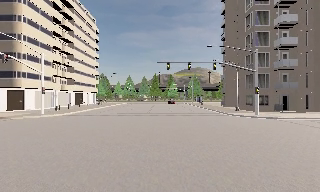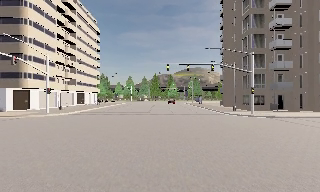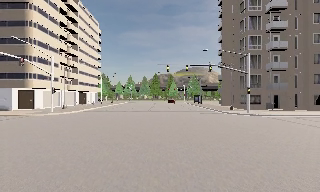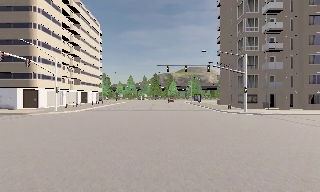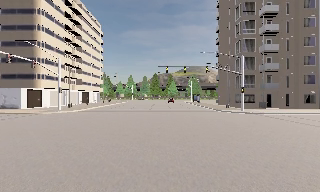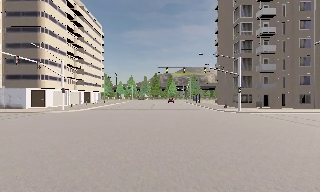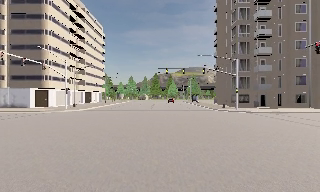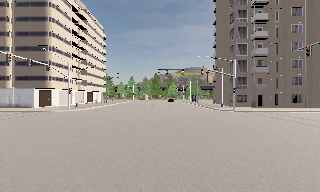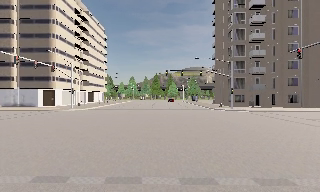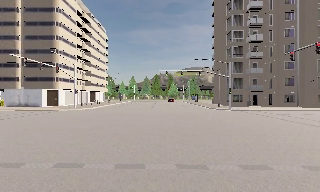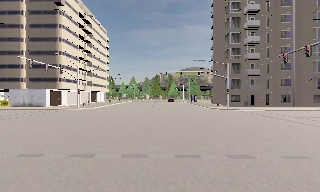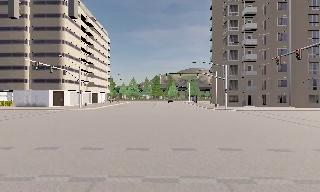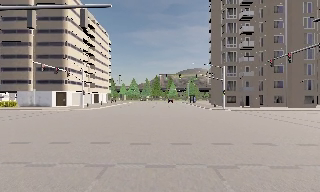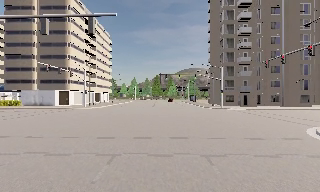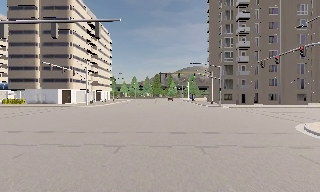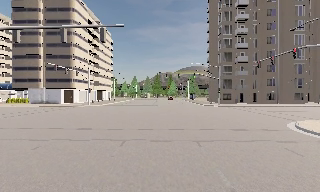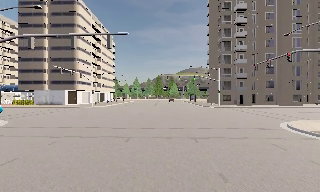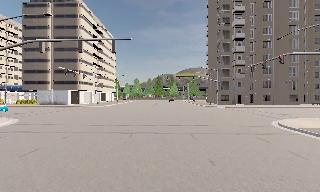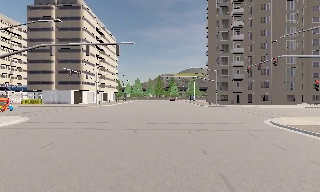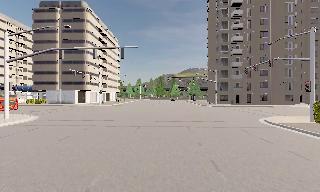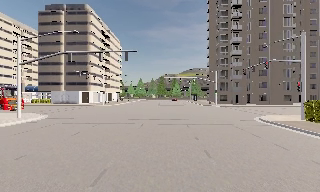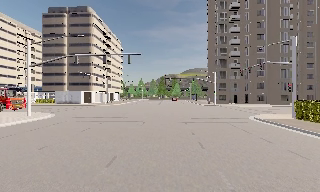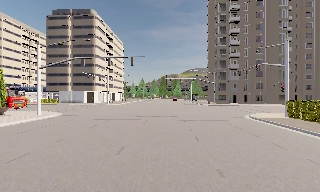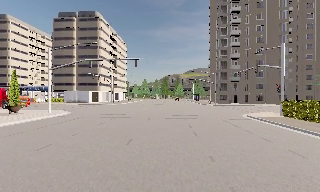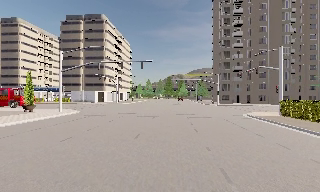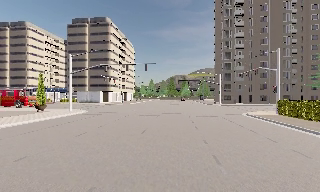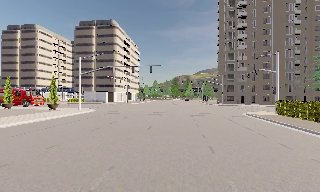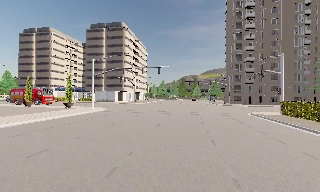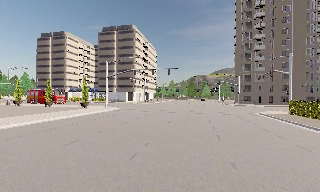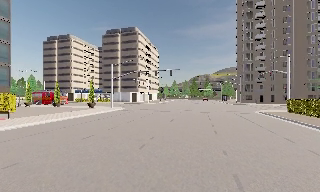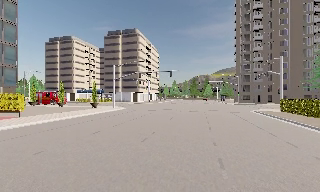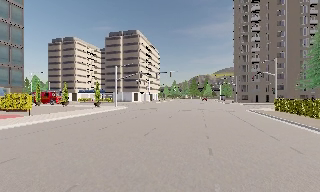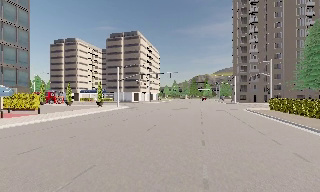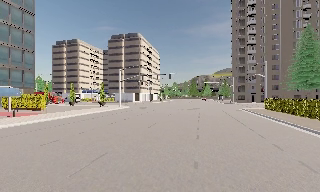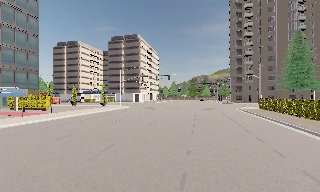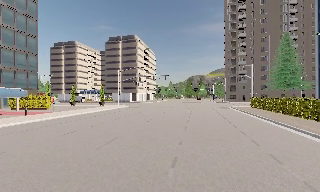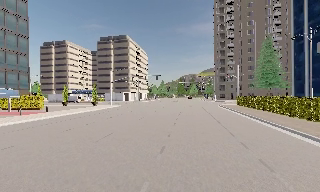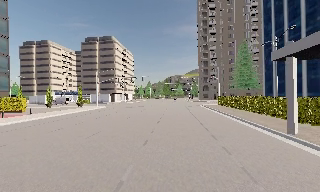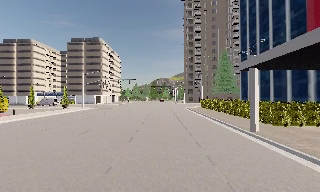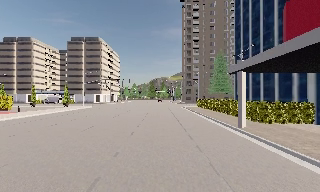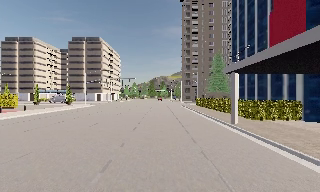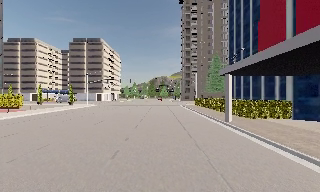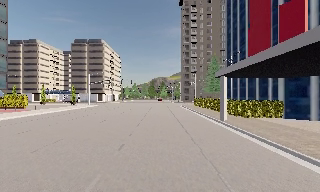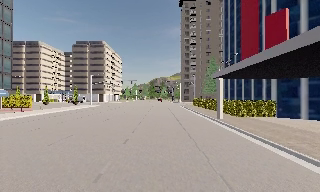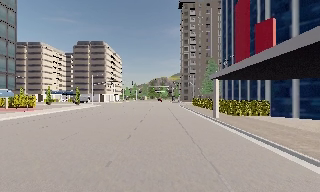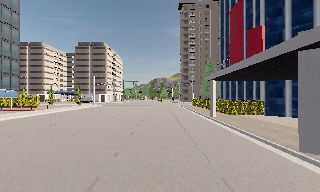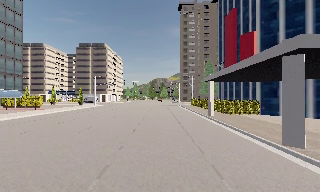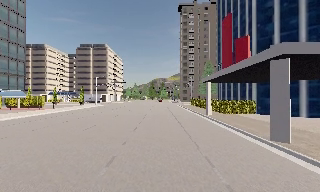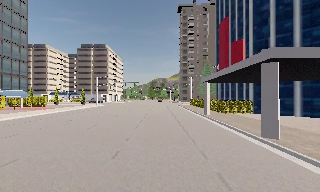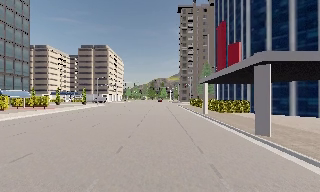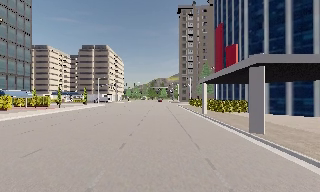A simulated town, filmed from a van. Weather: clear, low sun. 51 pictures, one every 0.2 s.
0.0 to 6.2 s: The camera pans to its left, which is counterclockwise from overhead, by about 15 degrees. It travels backward, about 30 m, so what stands in front gets smaller.
6.2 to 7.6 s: The camera swings to its right by about 15 degrees, and the scene slides to the left. It travels backward, about 8 m, so what stands in front gets smaller.
7.6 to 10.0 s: The camera travels backward, about 11 m, so what stands in front gets smaller. It loses speed.
The film runs backward here.
